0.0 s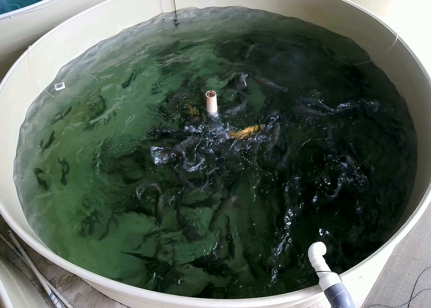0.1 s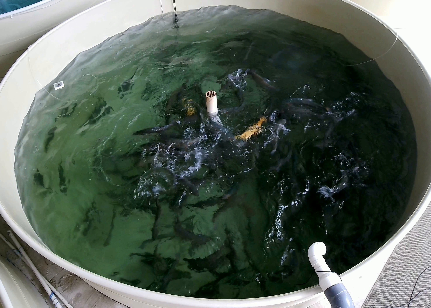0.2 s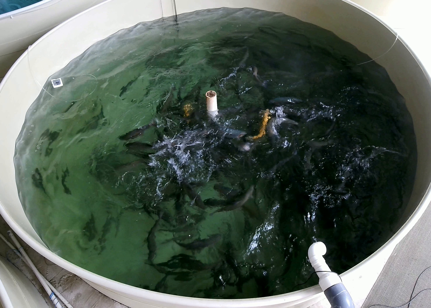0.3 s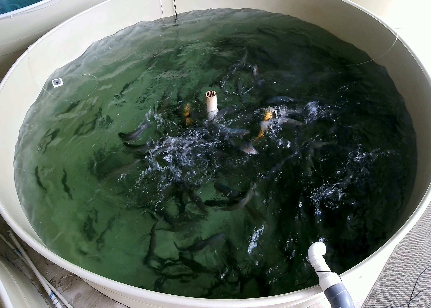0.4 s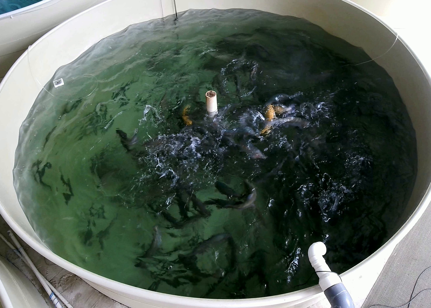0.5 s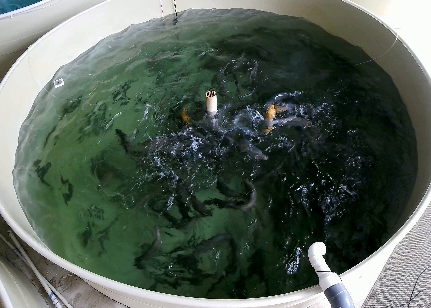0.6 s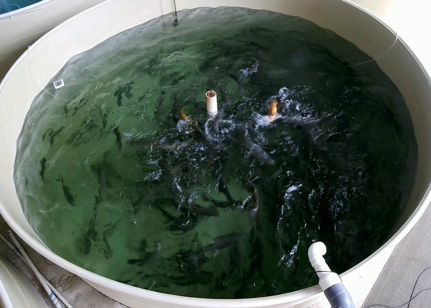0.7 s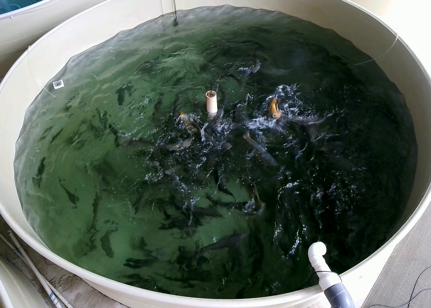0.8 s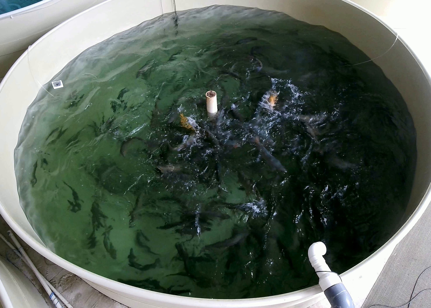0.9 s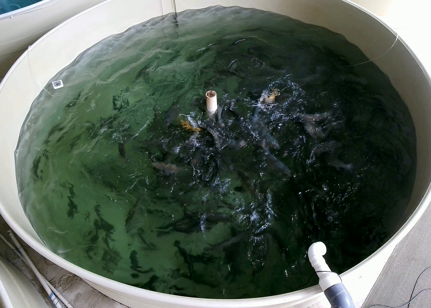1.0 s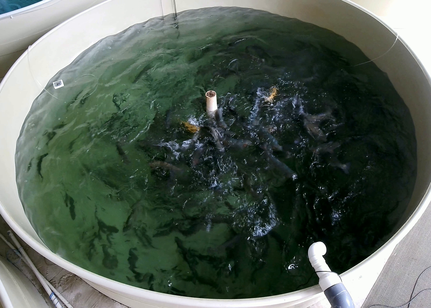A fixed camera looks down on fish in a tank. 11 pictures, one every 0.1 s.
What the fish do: Strong feeding.
